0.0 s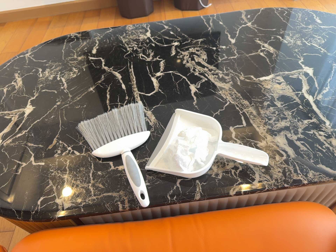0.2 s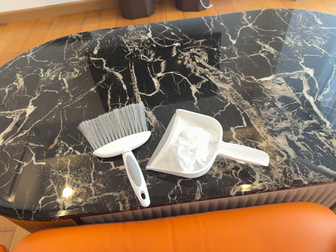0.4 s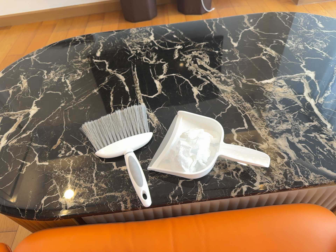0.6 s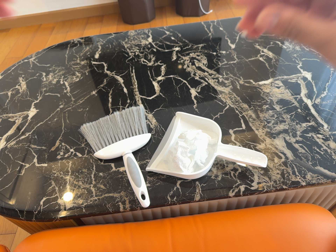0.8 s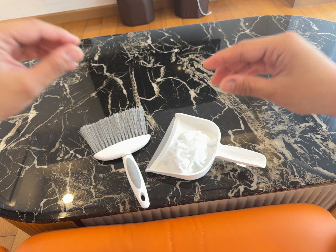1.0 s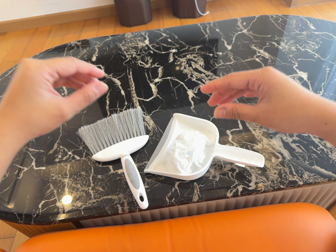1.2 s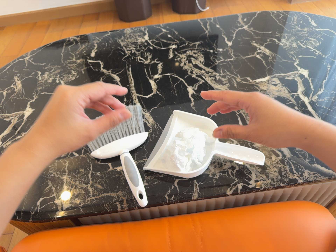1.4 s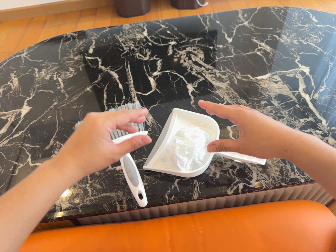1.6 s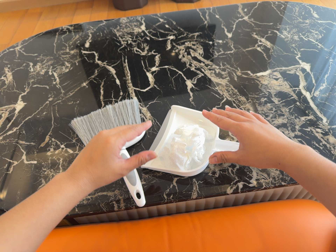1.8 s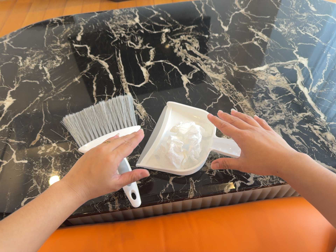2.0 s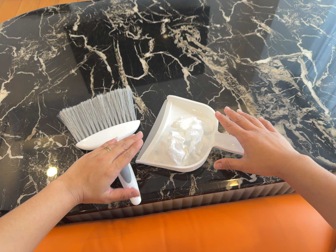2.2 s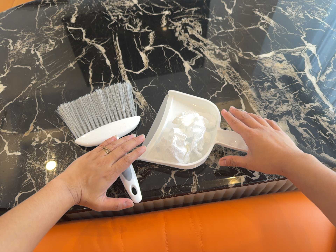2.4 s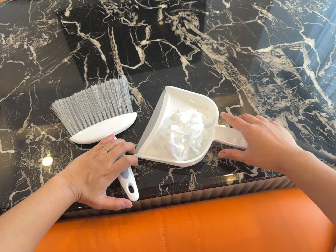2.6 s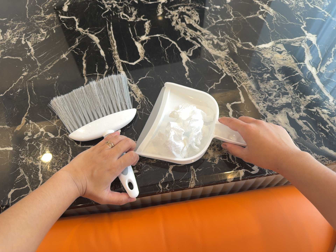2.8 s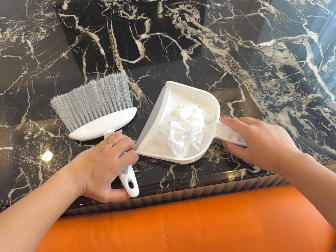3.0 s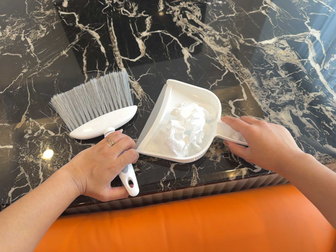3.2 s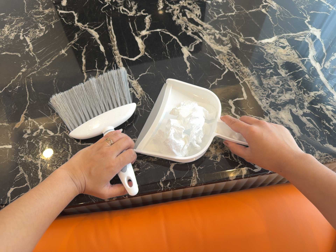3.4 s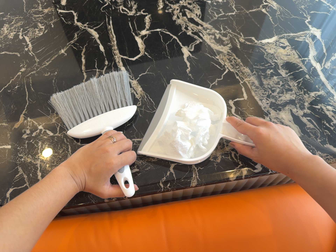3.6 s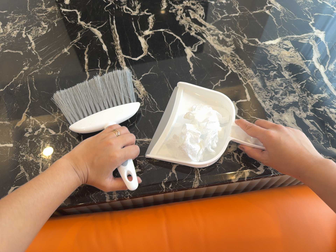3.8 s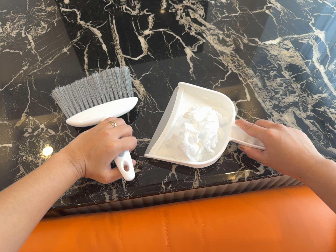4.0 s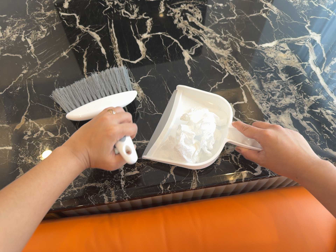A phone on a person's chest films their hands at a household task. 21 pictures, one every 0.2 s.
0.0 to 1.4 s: The camera shifts only a little, or ends up much as it began.
1.4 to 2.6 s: The camera travels forward, about 8 cm, so what stands in front looms larger. Its aim tips toward the bottom of its view by about 10 degrees, and the scene shifts upward.
2.6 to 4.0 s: The camera keeps its place and its aim.
The film runs backward here.
